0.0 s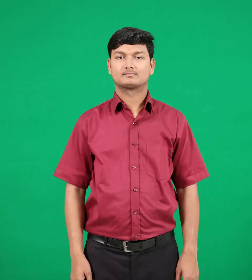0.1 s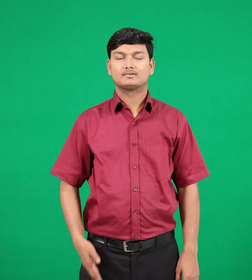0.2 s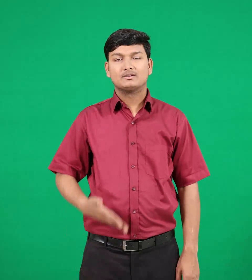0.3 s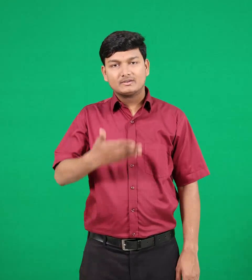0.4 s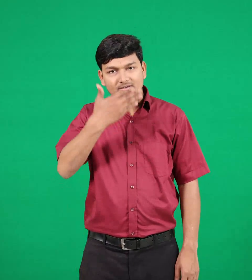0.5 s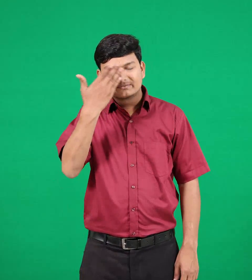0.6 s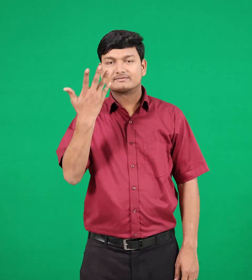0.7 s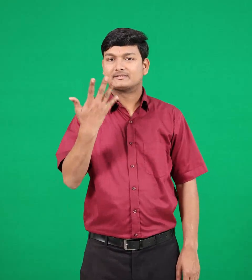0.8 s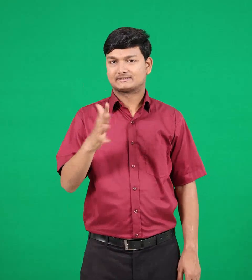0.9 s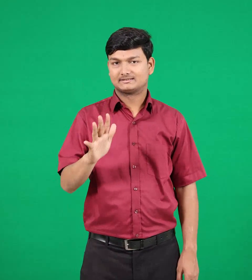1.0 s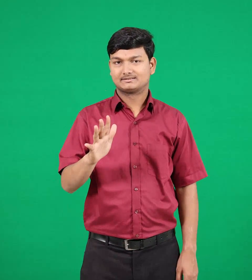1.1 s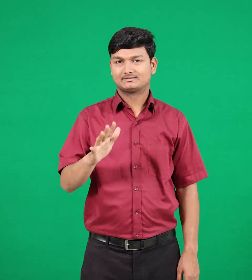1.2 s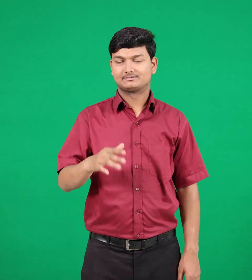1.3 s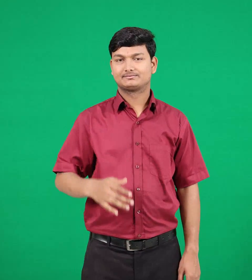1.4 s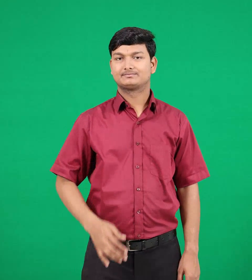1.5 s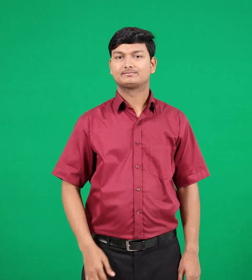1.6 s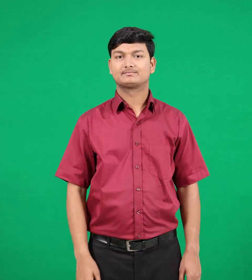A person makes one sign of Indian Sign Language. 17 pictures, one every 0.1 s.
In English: smelled
